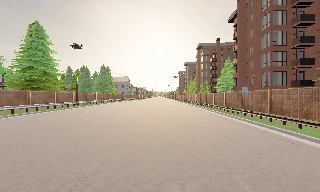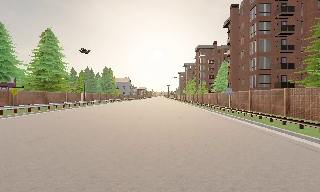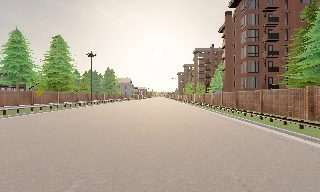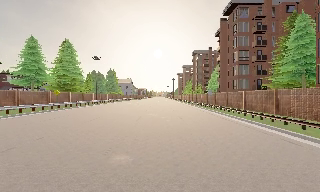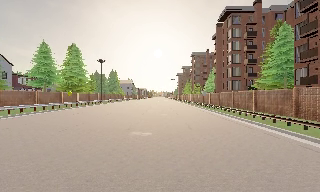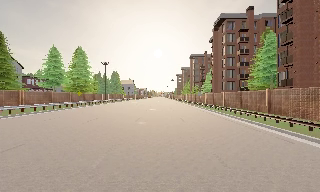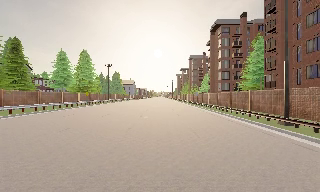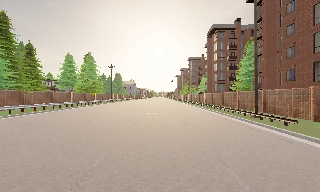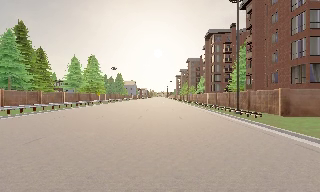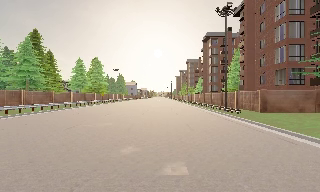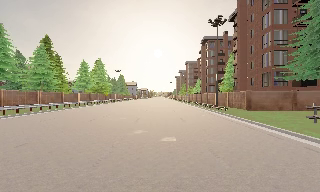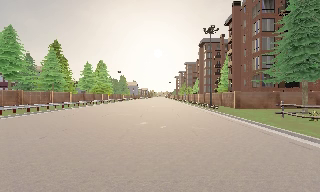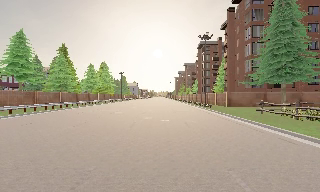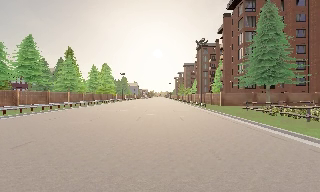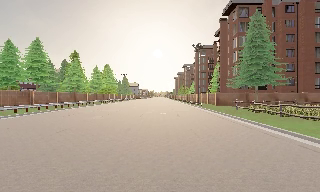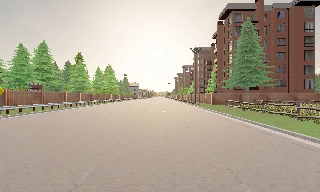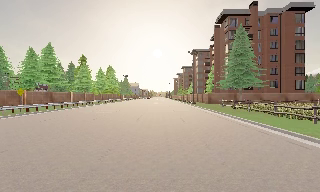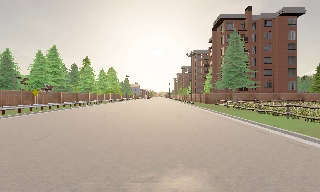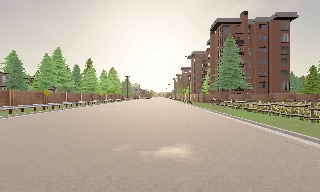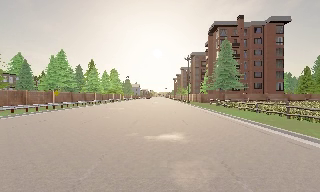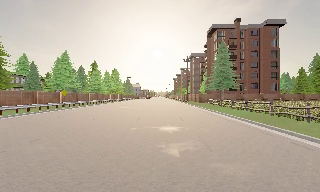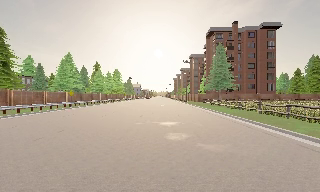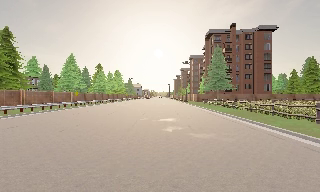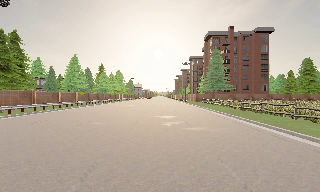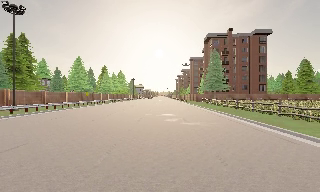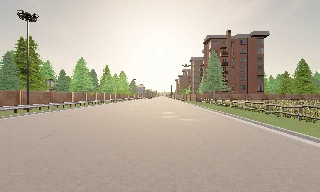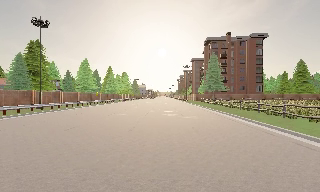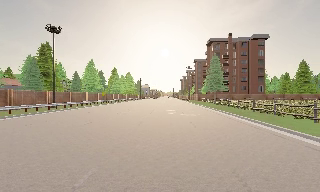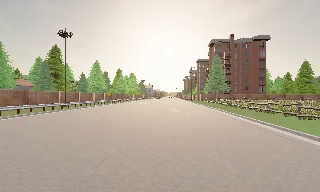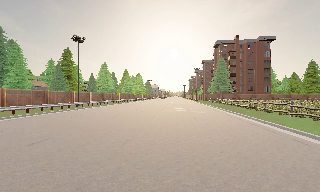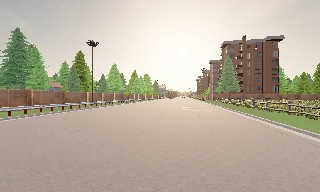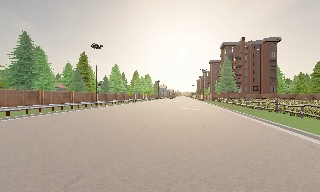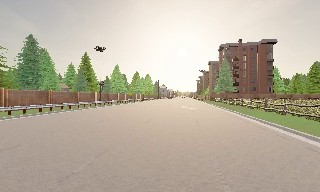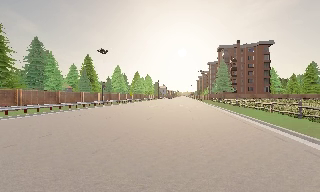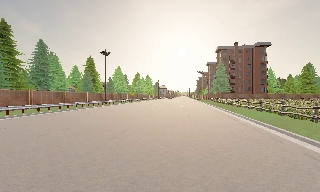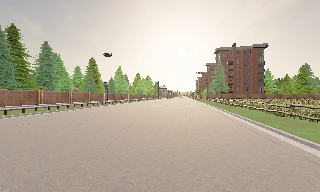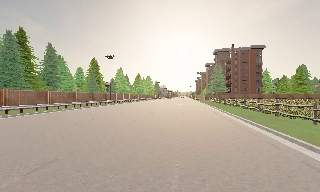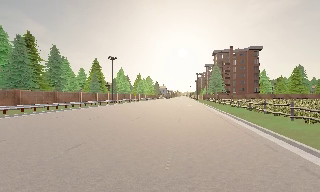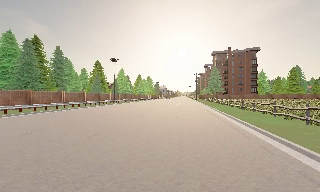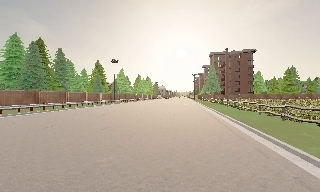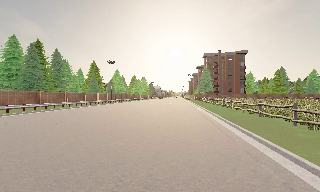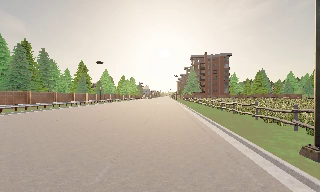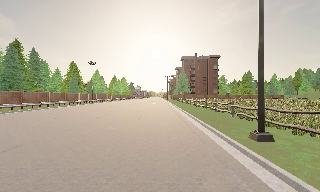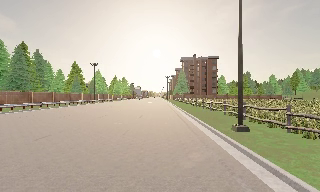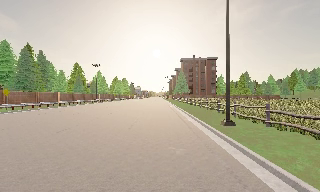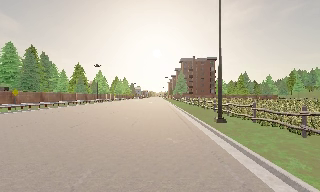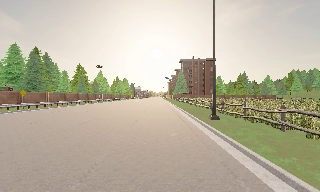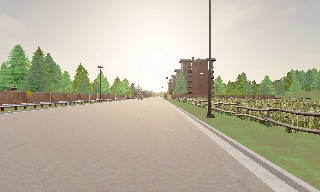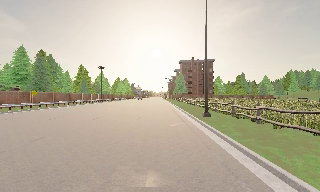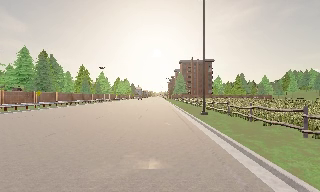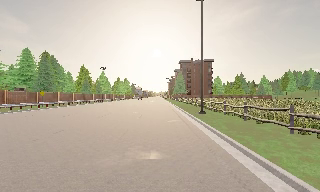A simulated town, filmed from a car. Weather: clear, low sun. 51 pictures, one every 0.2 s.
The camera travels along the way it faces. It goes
backward.
0.0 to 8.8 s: The camera travels backward, about 95 m, so what stands in front gets smaller. It loses speed.
8.8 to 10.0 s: The camera travels backward, about 6 m, so what stands in front gets smaller. It loses speed.
The film runs backward here.
